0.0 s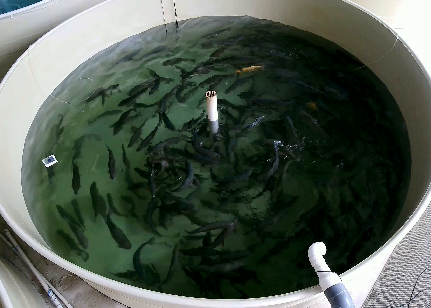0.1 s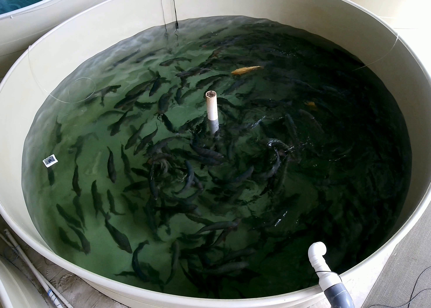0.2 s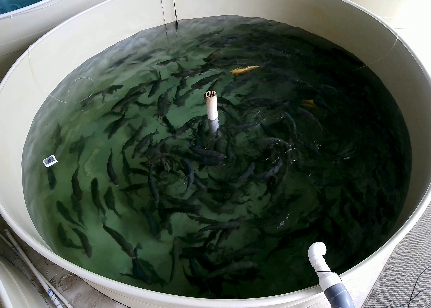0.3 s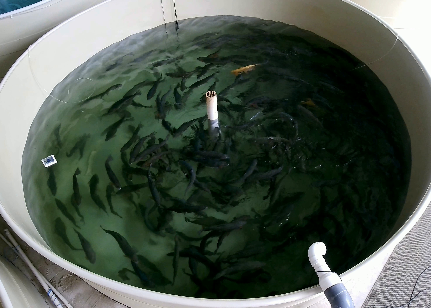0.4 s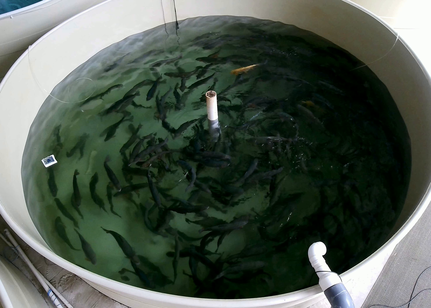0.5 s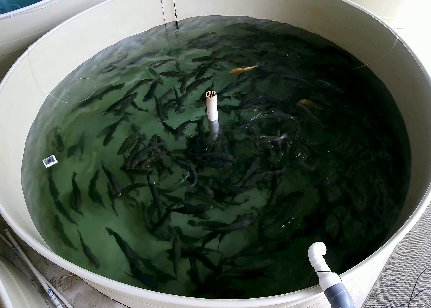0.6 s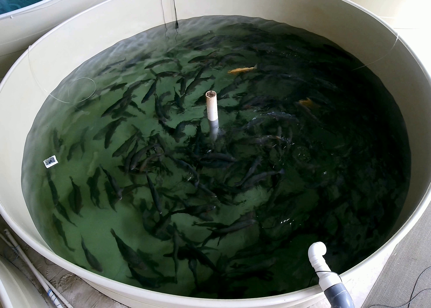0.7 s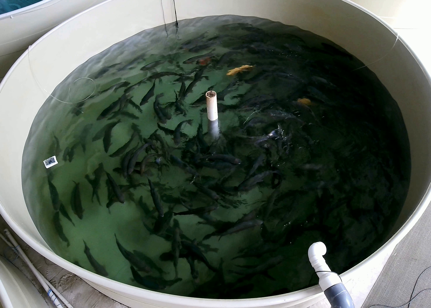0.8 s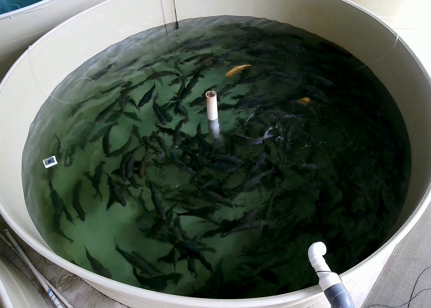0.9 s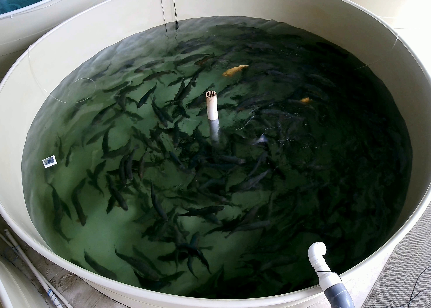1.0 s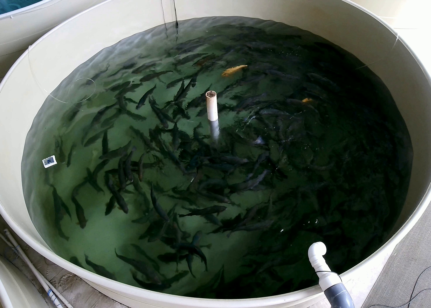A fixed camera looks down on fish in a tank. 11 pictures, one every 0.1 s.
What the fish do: Foraging.
